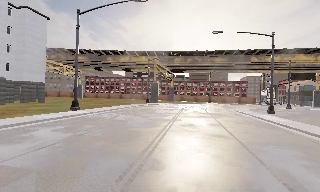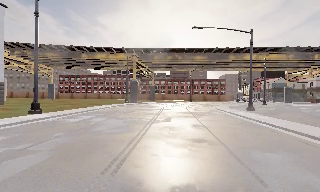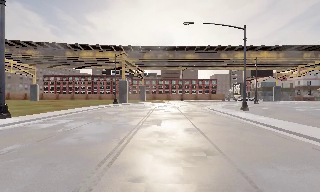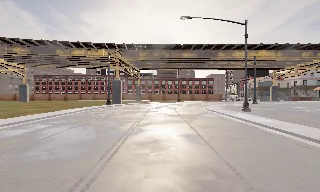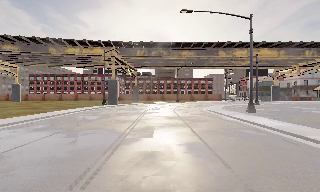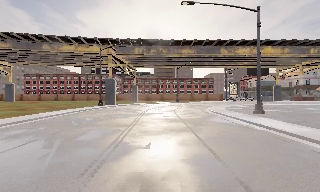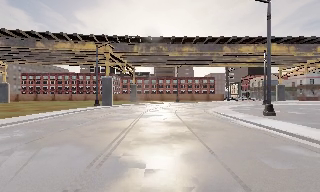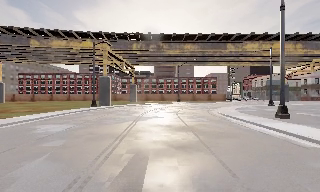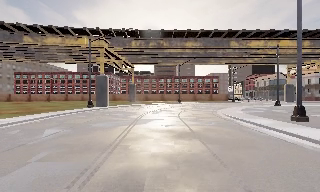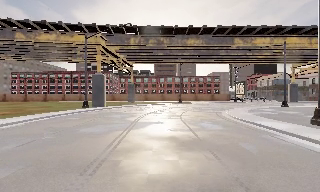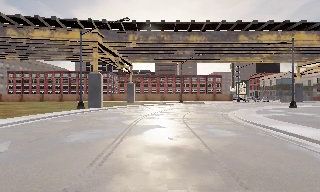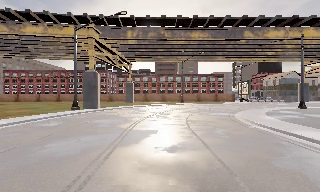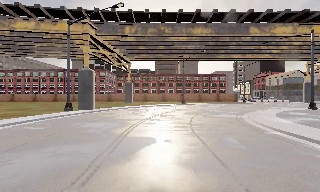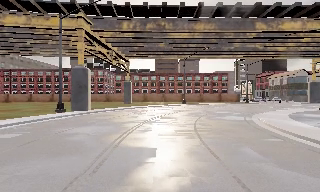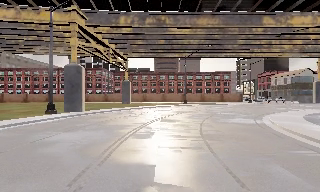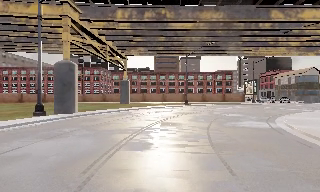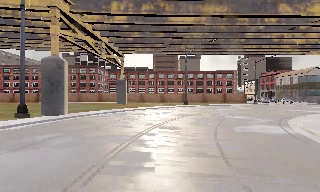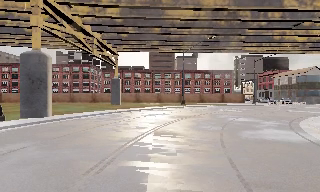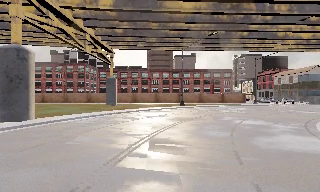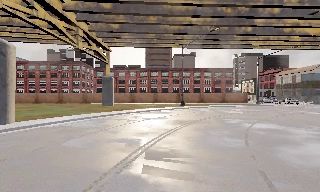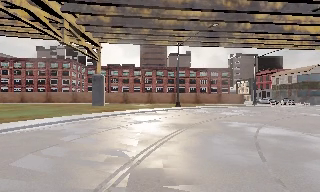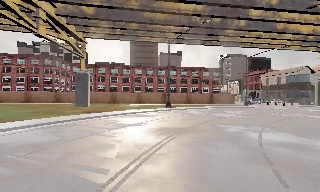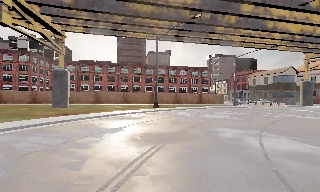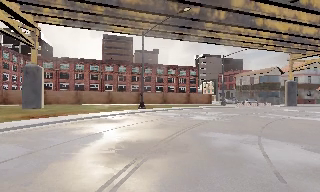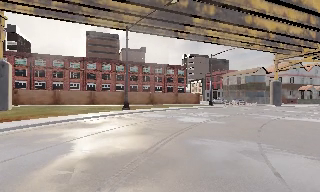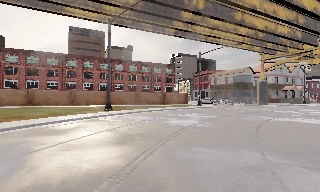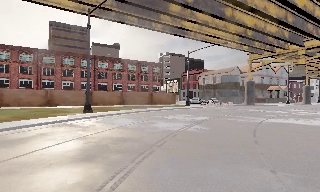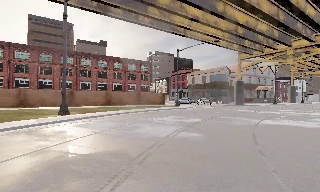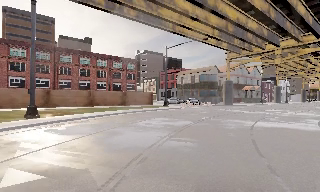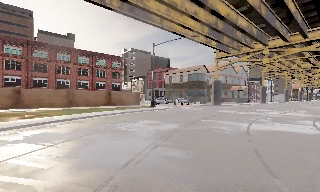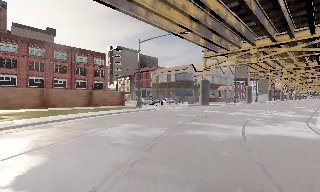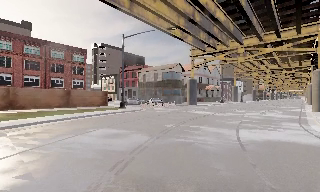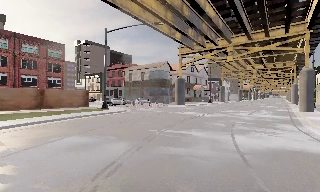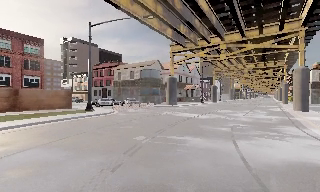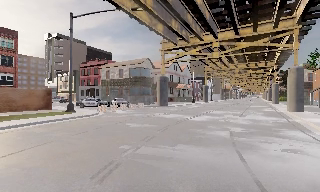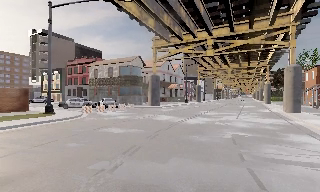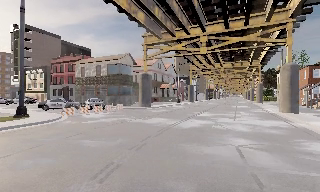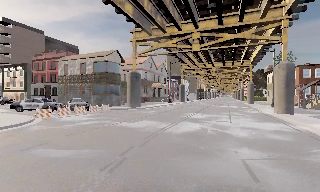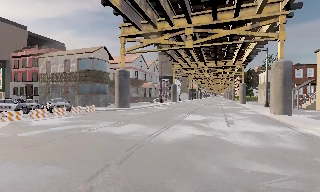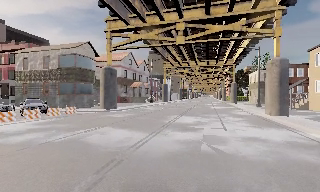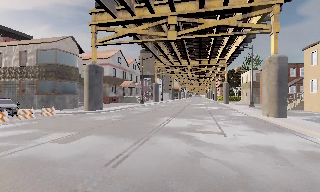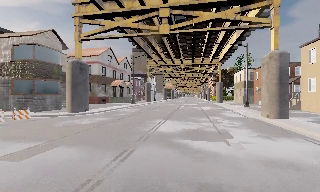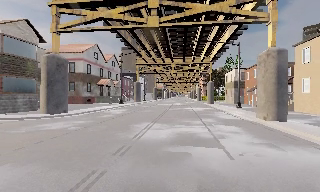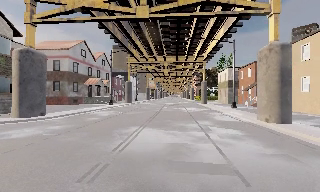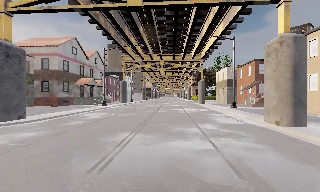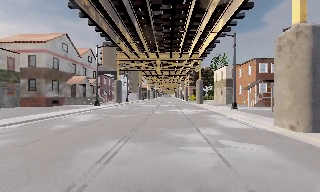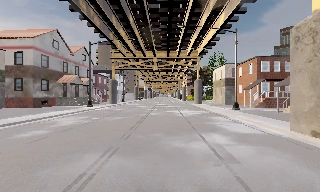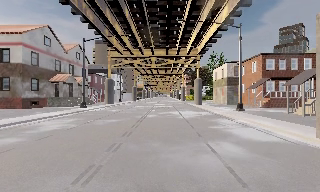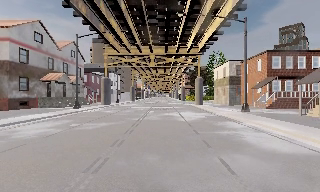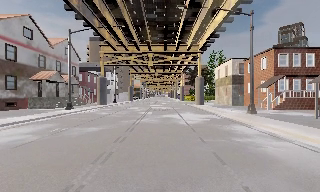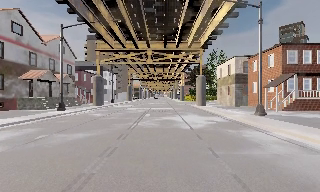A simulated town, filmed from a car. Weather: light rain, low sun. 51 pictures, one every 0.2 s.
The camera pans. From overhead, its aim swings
clockwise.
The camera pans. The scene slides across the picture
to the left.
0.0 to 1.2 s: The scene slides to the left, as the camera pans about 10 degrees to its right. It travels forward, about 9 m, so what stands in front looms larger.
1.2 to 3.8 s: The camera travels forward, about 19 m, so what stands in front looms larger.
3.8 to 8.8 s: The scene slides to the left, as the camera pans about 85 degrees to its right. It travels forward, about 35 m.
8.8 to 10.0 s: The camera travels forward, about 9 m, so what stands in front looms larger.
The film runs forward here.
